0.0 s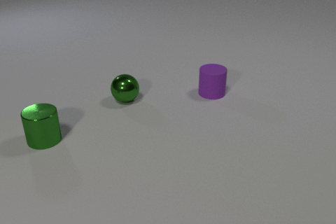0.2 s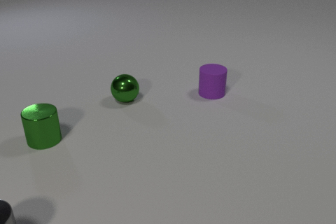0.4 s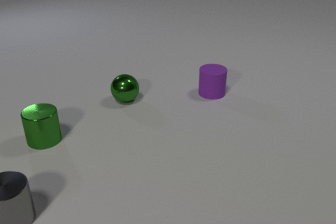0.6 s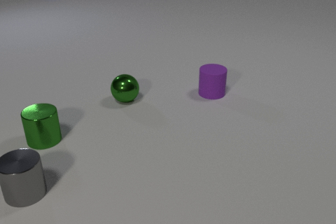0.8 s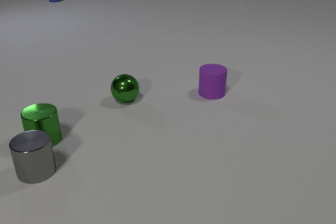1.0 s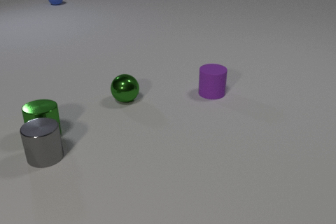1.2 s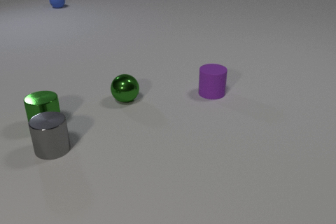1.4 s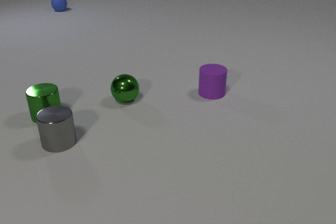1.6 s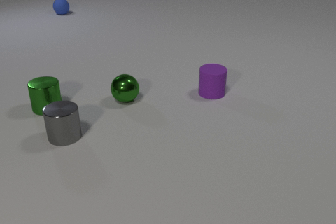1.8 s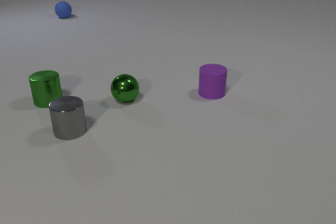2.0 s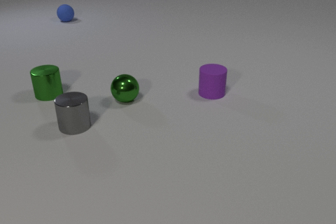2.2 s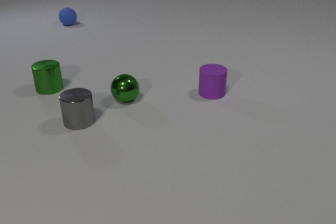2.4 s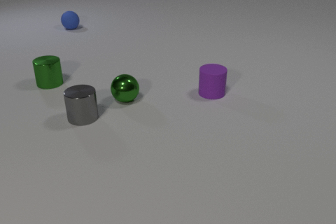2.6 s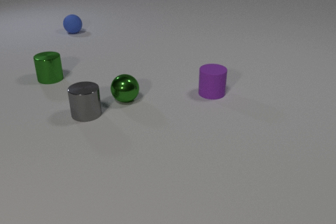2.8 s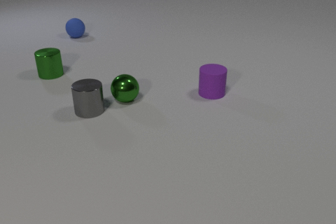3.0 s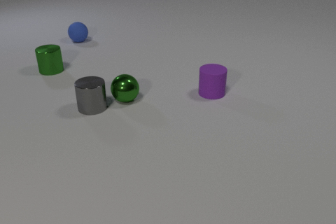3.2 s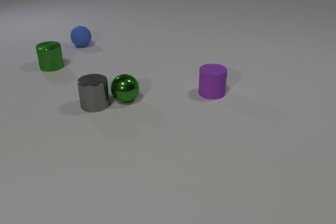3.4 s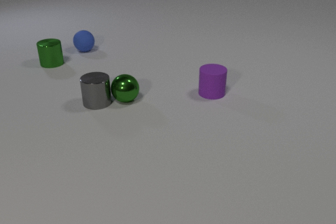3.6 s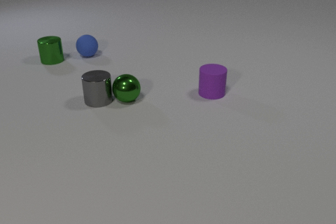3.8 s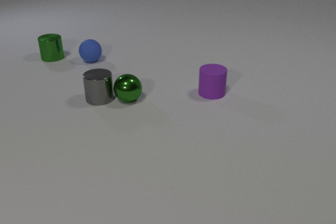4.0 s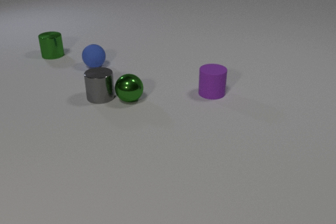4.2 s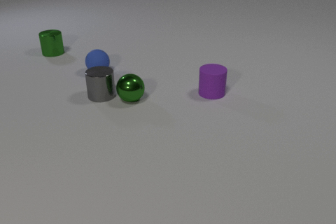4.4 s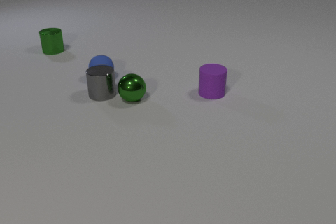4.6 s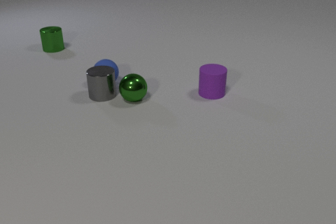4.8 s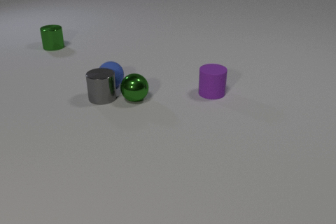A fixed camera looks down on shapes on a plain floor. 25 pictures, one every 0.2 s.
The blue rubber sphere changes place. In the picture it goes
toward the camera.
The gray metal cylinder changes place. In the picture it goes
away from the camera.
0.0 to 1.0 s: The gray metal cylinder comes in at the bottom edge, slides away from the camera and to the right. The green metal cylinder slides away from the camera. The blue rubber sphere comes in at the top edge, rolls toward the camera. The gray metal cylinder and the green metal cylinder collide.
1.0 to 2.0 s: The gray metal cylinder slides away from the camera and to the right. The green metal cylinder slides away from the camera. The blue rubber sphere rolls toward the camera.
2.0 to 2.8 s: The gray metal cylinder slides away from the camera and to the right. The green metal cylinder slides away from the camera. The blue rubber sphere rolls toward the camera.
2.8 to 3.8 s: The gray metal cylinder slides away from the camera and to the right. The green metal cylinder slides away from the camera. The blue rubber sphere rolls toward the camera. The gray metal cylinder and the green metal sphere collide.
3.8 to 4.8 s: The gray metal cylinder moves, and ends about where it began. The green metal cylinder slides away from the camera. The blue rubber sphere rolls toward the camera. The green metal sphere rolls to the right. The gray metal cylinder and the blue rubber sphere collide.
What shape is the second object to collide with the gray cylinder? sphere.
Are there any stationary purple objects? yes.
How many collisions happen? 3.
